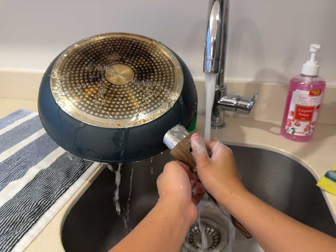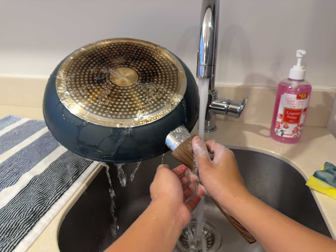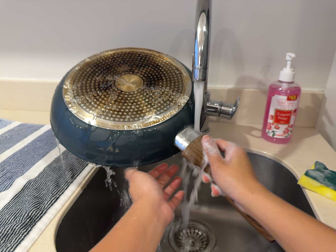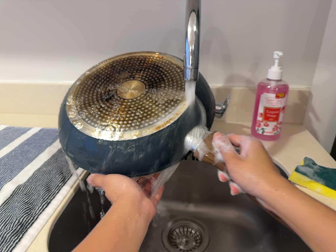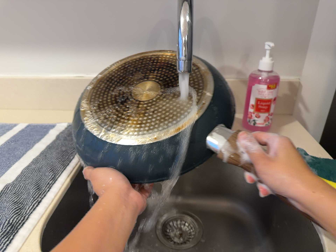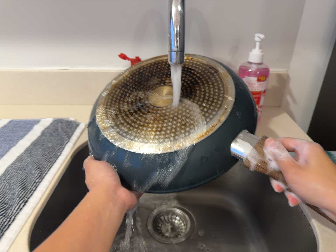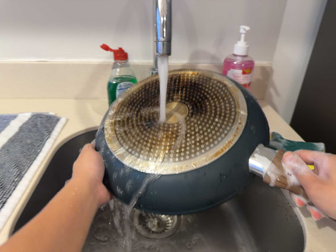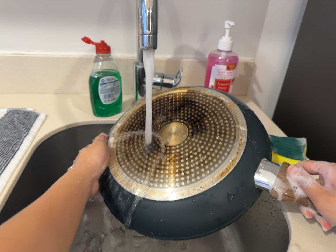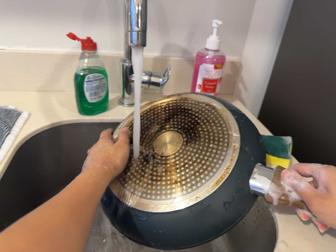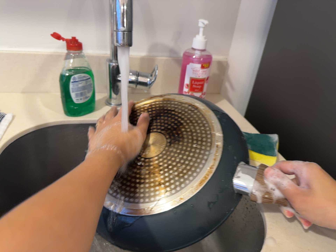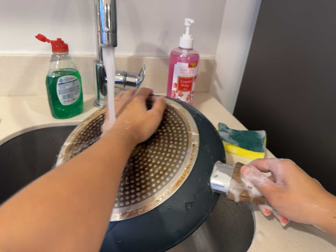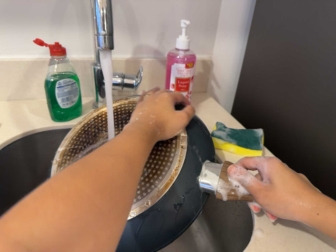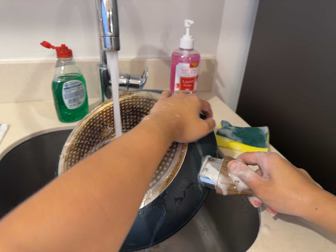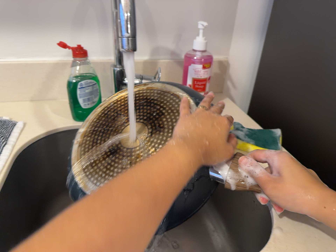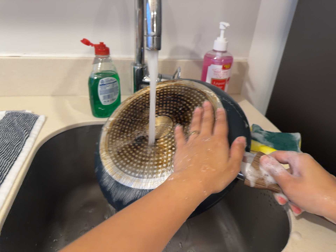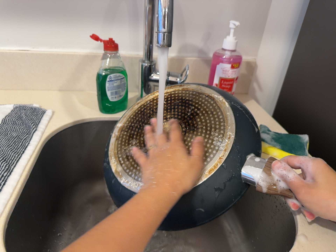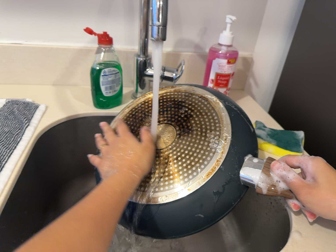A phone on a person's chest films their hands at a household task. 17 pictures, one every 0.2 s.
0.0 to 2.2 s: The camera pans to its right by about 30 degrees. It travels to its left, about 6 cm. It rolls about its line of sight by about 10 degrees, and the scene rotates counterclockwise.
2.2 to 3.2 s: The camera shifts only a little, or ends up much as it began.
The film runs backward here.
